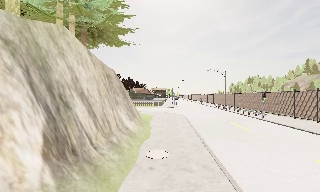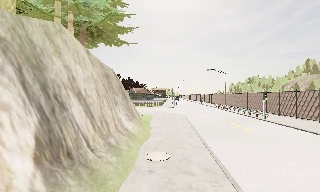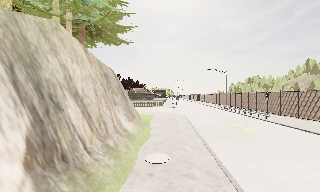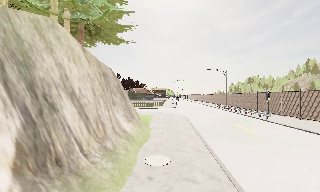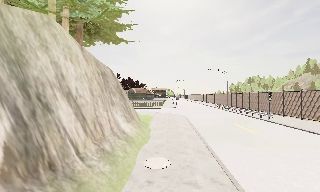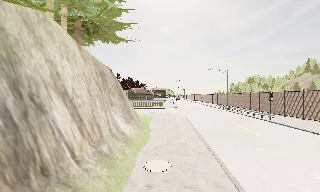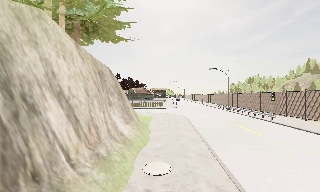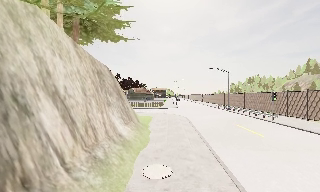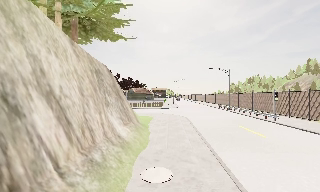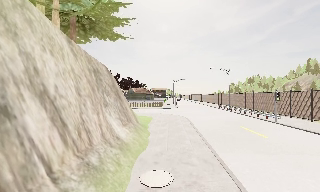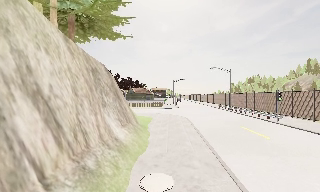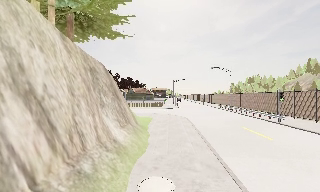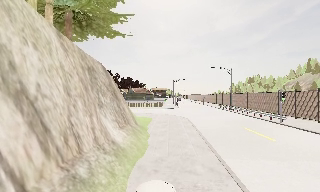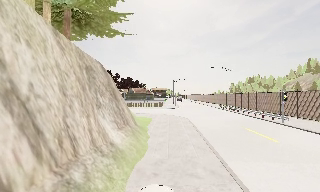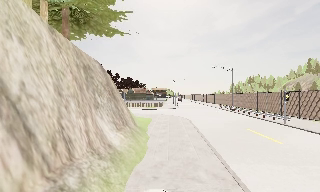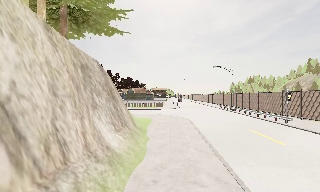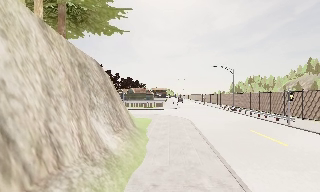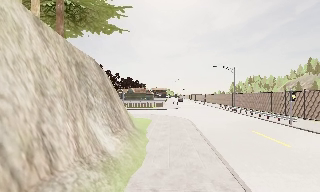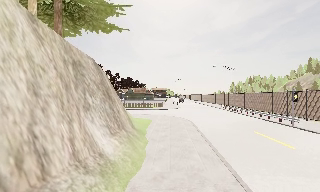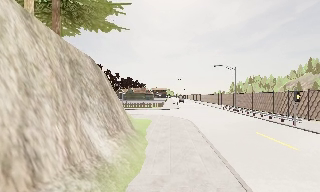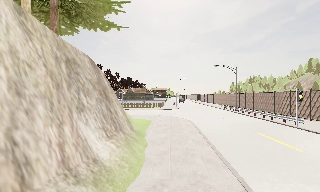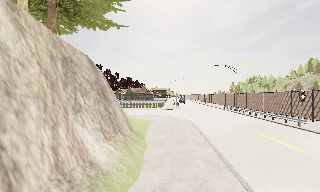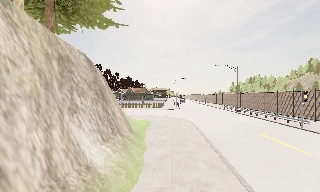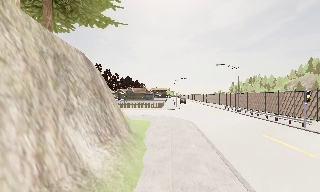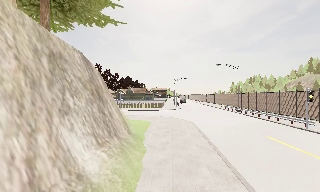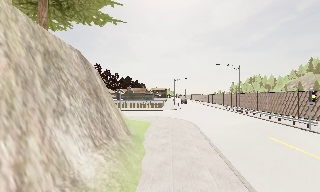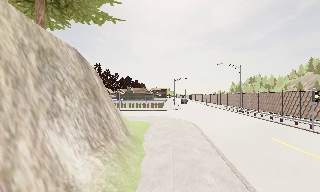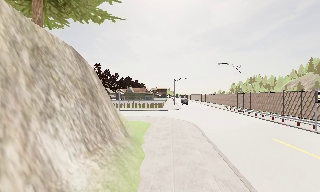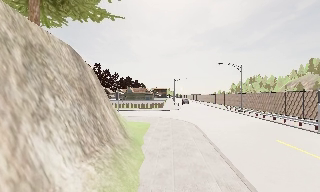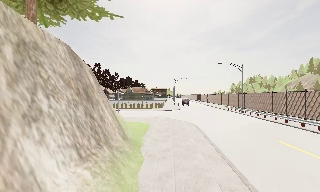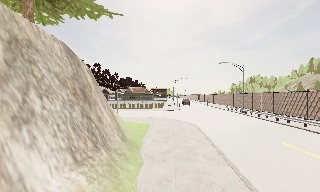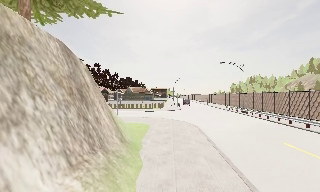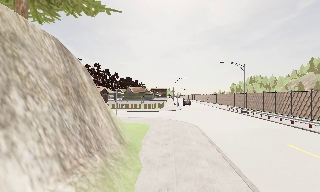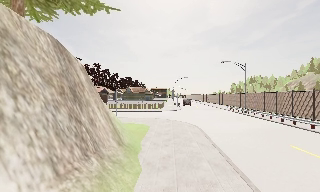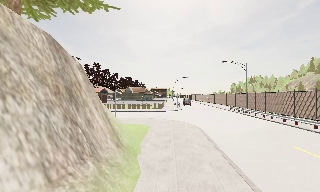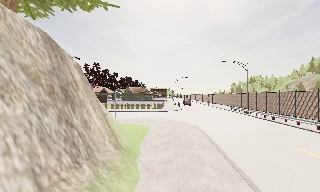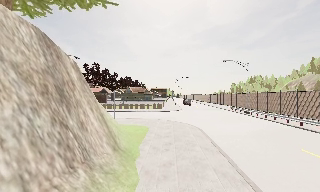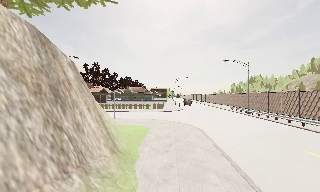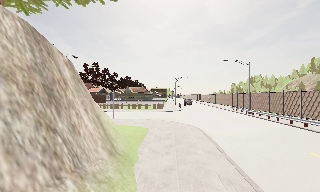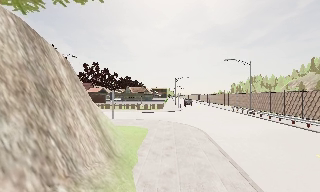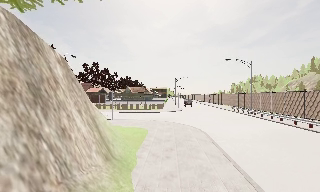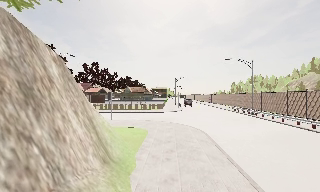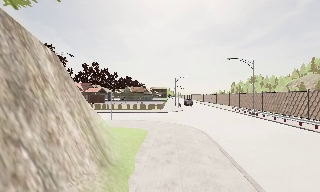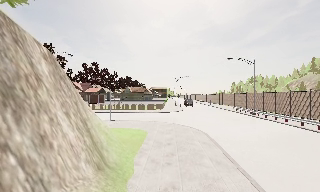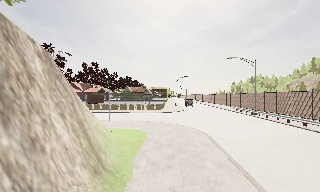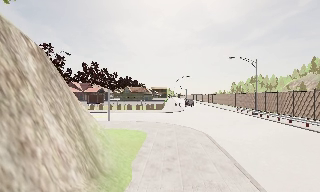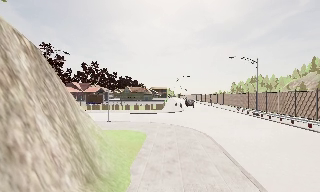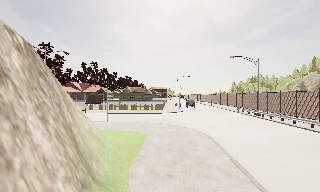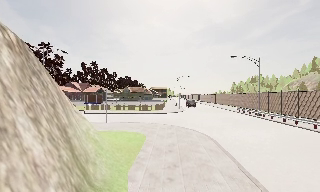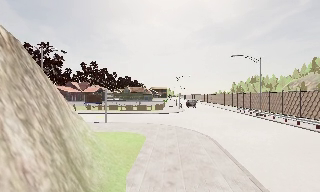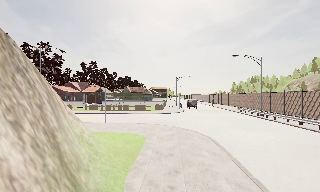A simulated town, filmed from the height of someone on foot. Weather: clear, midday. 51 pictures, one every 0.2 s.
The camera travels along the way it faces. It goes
forward.
0.0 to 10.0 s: The camera travels forward, about 11 m, so what stands in front looms larger.
The film runs forward here.
